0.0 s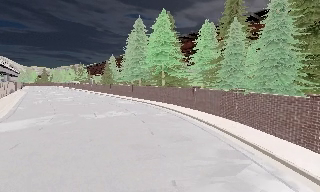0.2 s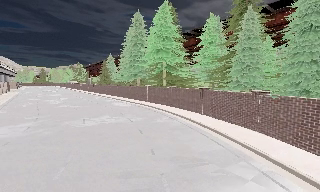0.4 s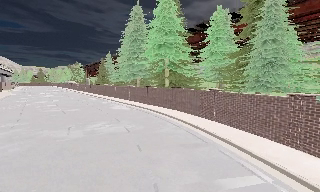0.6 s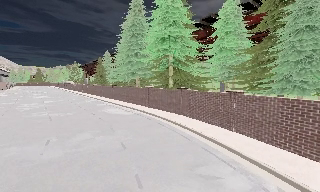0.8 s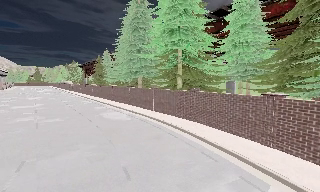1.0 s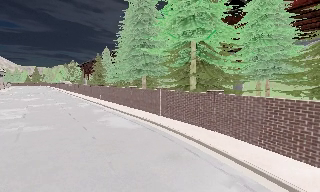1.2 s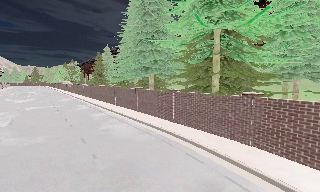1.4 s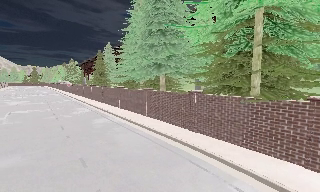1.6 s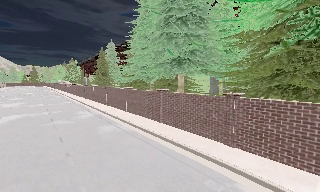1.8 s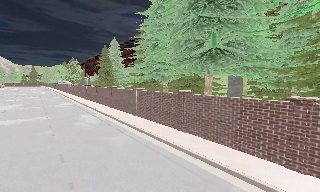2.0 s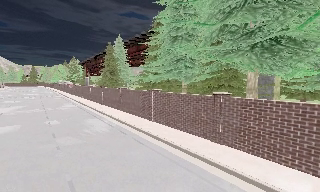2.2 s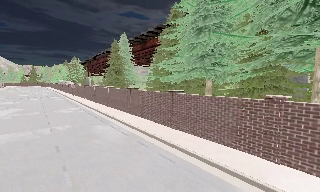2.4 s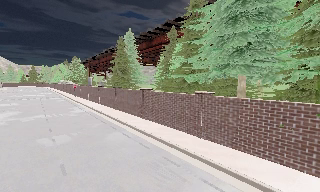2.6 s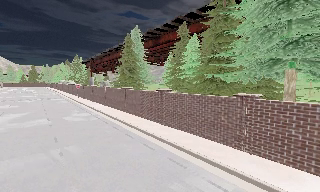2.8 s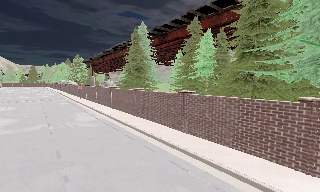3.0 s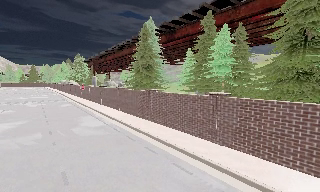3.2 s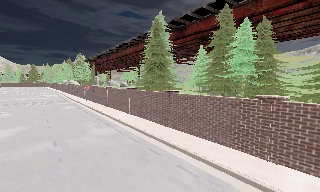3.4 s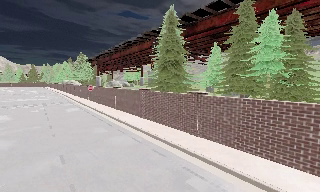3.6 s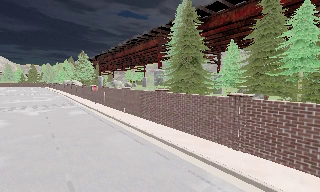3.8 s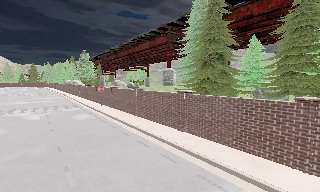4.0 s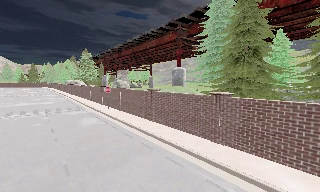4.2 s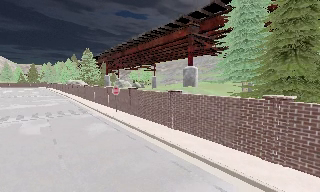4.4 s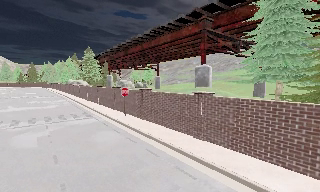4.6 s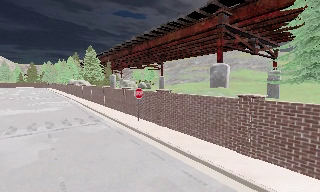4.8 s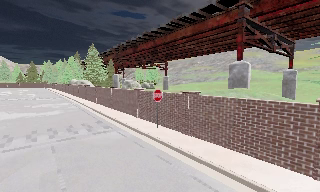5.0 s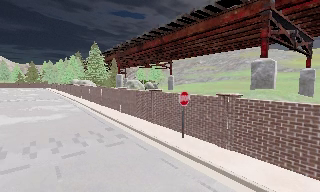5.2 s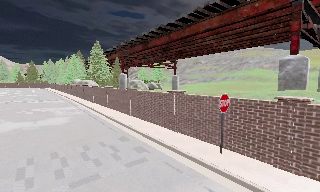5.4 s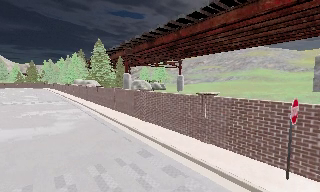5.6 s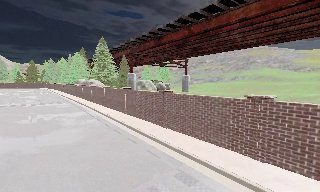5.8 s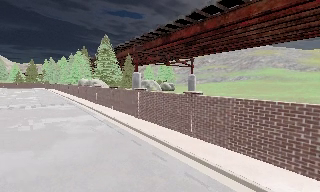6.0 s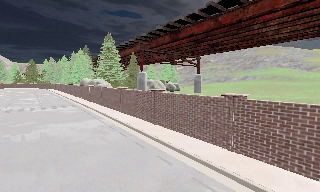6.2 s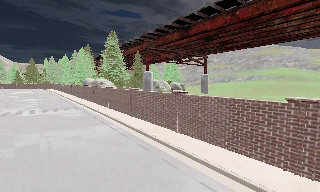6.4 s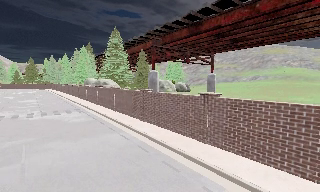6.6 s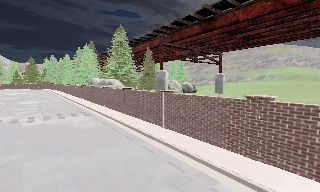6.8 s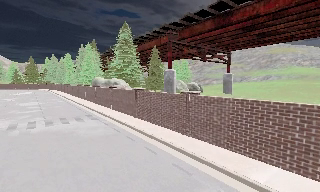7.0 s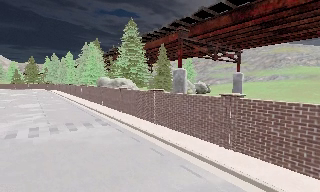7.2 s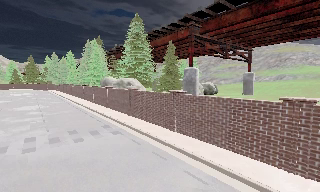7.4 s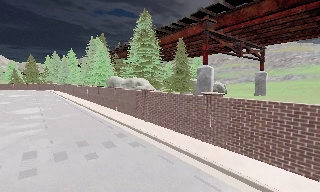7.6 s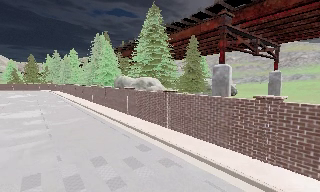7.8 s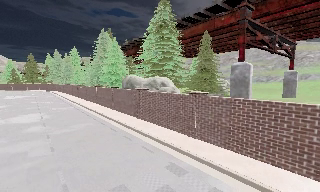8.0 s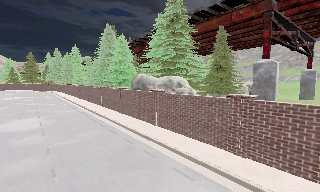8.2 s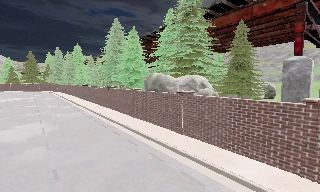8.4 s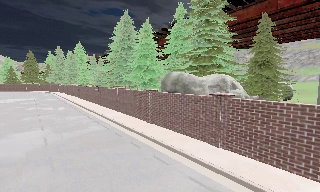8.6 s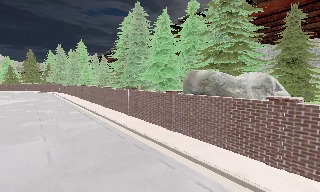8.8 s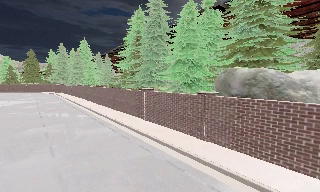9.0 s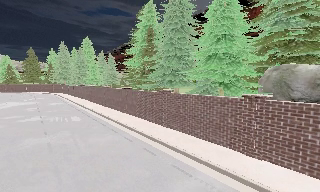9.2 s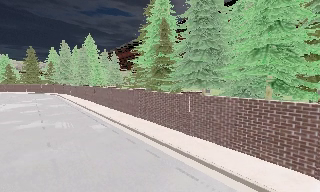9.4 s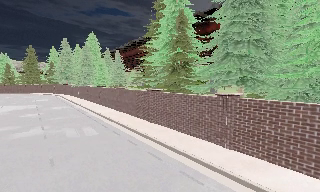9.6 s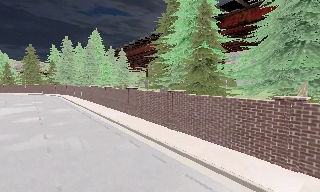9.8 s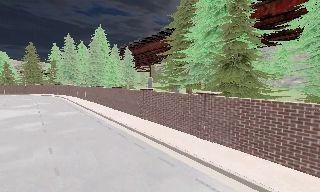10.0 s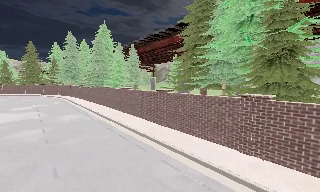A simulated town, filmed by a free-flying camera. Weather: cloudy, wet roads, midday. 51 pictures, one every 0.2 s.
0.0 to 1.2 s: The camera travels forward, about 15 m, so what stands in front looms larger.
1.2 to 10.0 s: The camera travels forward and to its left, about 105 m, so what stands in front looms larger.
The film runs forward here.
